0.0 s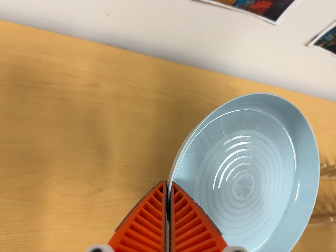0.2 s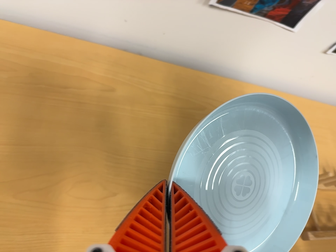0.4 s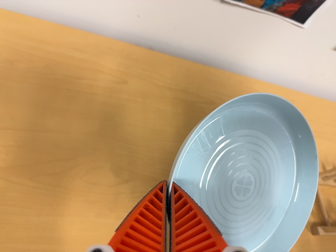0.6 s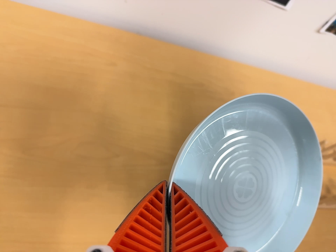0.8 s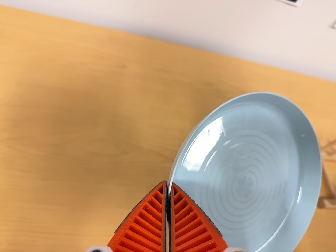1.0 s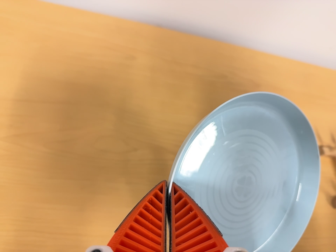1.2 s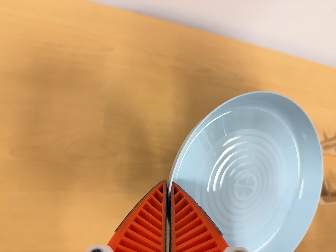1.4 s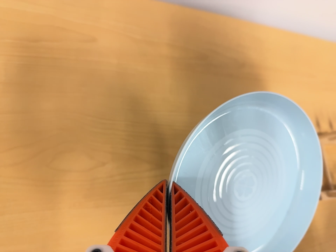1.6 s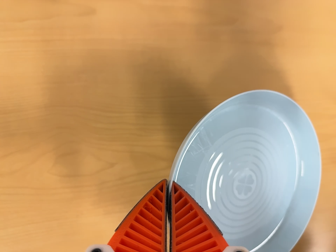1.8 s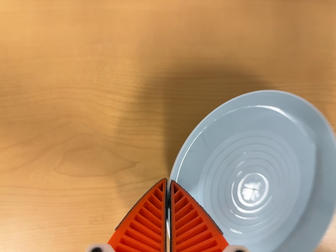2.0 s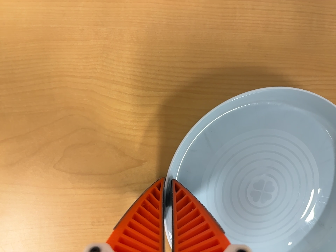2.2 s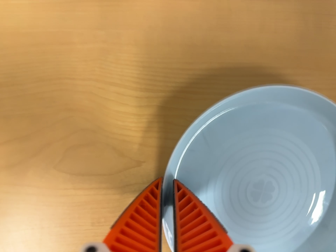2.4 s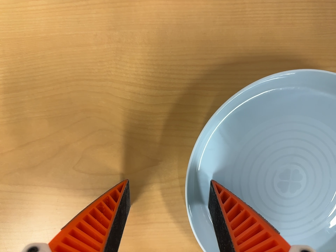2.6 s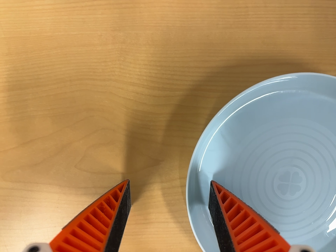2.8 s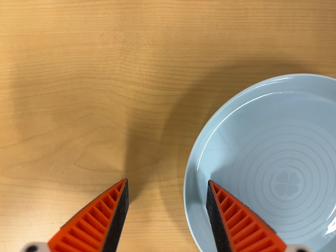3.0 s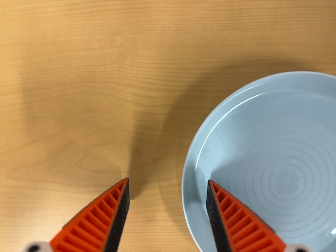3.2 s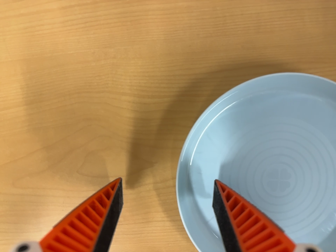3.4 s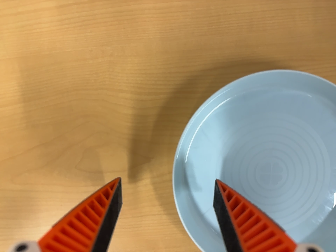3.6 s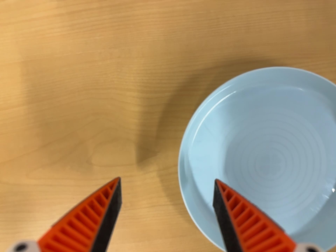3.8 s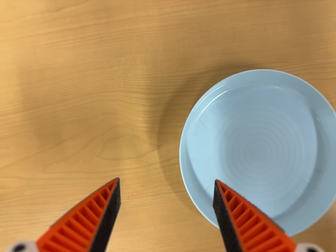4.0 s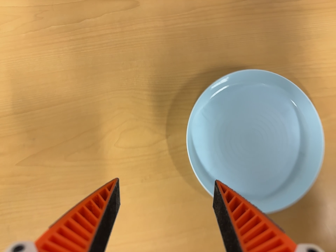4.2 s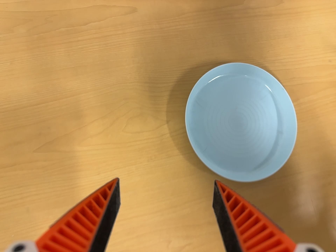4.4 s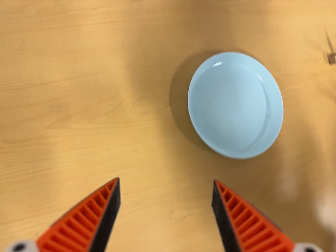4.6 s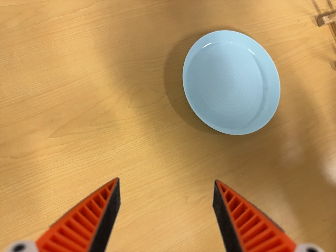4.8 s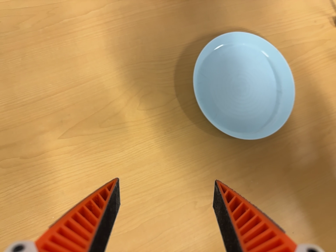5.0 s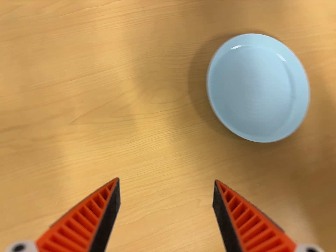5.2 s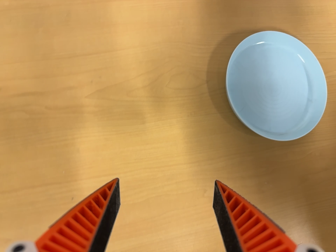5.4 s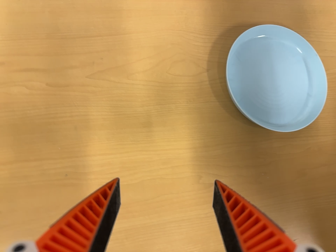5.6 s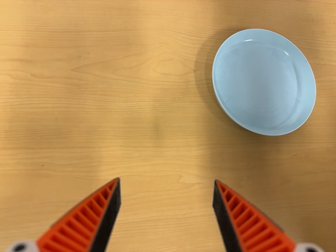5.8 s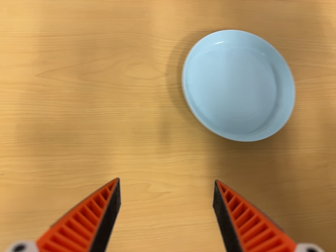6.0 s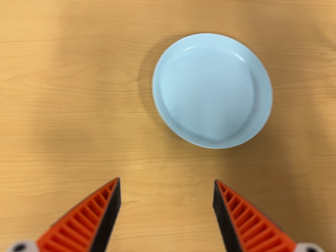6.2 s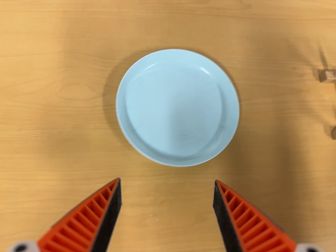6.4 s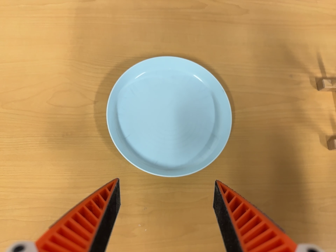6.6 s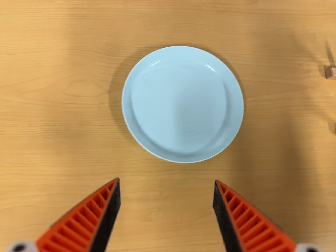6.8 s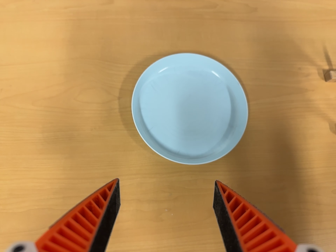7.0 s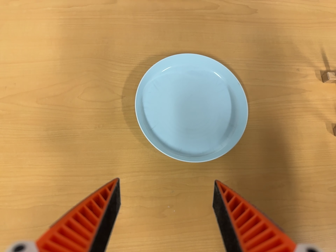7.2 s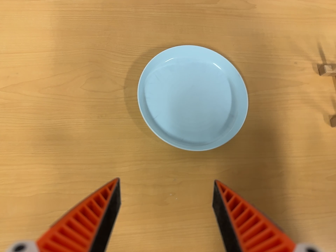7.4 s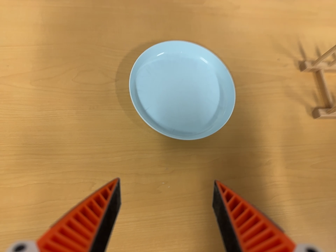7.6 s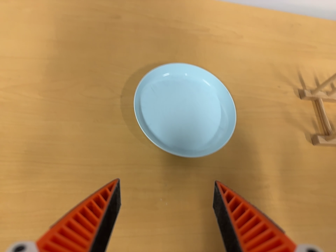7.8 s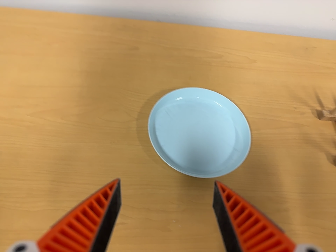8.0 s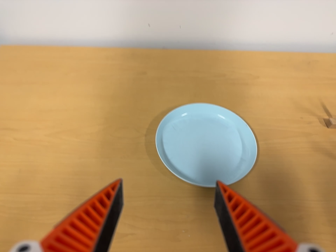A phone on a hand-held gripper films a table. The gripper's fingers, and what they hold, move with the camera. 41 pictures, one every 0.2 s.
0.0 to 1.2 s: The camera shifts only a little, or ends up much as it began.
1.2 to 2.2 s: The scene slides to the right, as the camera pans about 15 degrees to its left. It travels forward and toward the top of its view, about 24 cm. Its aim tips toward the bottom of its view by about 30 degrees.
2.2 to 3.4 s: The camera shifts only a little, or ends up much as it began.
3.4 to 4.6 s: The camera pans to its right by about 15 degrees. It travels backward, toward the bottom of its view and to its left, about 24 cm, so what stands in front gets smaller. Its aim tips toward the top of its view by about 10 degrees. It rolls about its line of sight by about 15 degrees, and the scene rotates counterclockwise.
4.6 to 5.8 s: The camera travels toward the bottom of its view and to its right, about 14 cm. Its aim tips toward the top of its view by about 10 degrees. It rolls about its line of sight by about 20 degrees, and the scene rotates clockwise.
5.8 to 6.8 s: The camera travels to its right, about 10 cm, so close, fixed things drift to the left.
6.8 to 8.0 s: The camera travels toward the bottom of its view and backward, about 12 cm. Its aim tips toward the top of its view by about 25 degrees.
The film runs backward here.
